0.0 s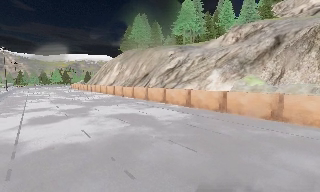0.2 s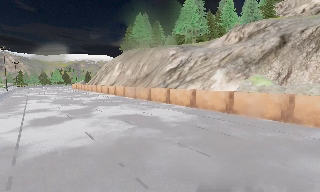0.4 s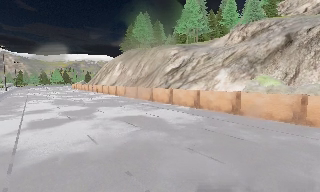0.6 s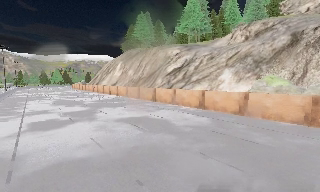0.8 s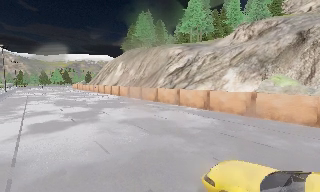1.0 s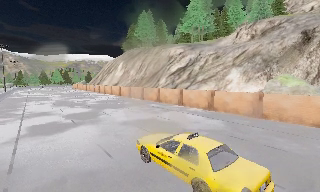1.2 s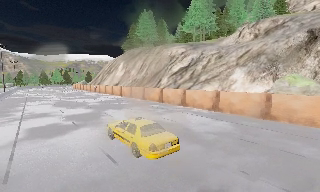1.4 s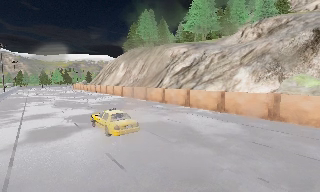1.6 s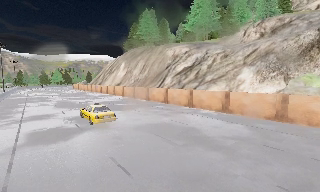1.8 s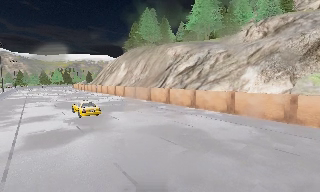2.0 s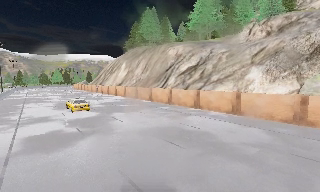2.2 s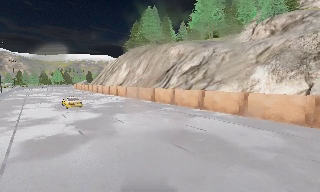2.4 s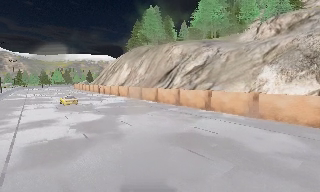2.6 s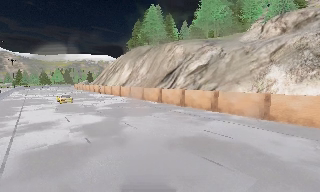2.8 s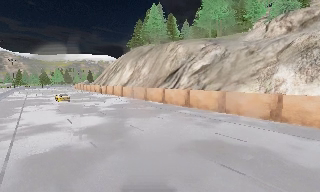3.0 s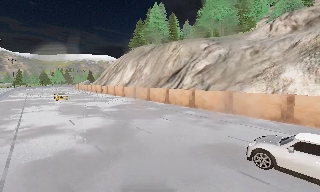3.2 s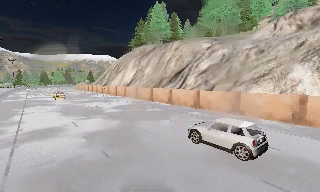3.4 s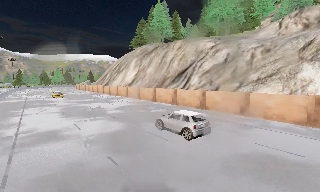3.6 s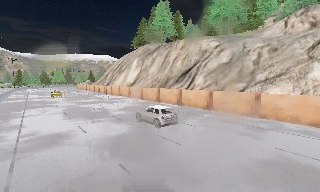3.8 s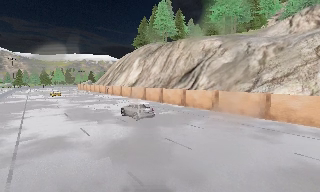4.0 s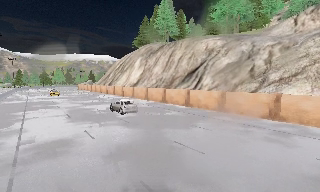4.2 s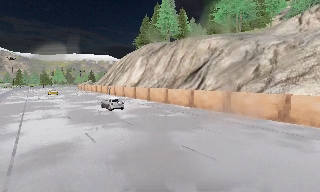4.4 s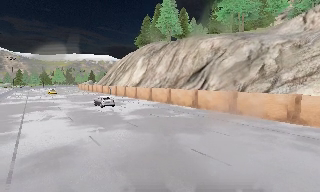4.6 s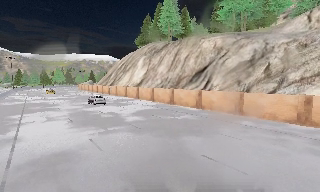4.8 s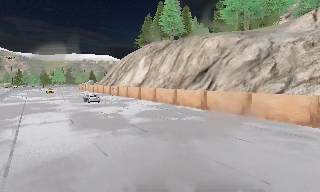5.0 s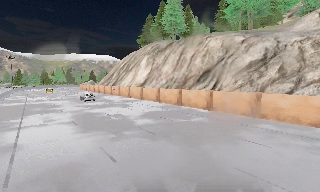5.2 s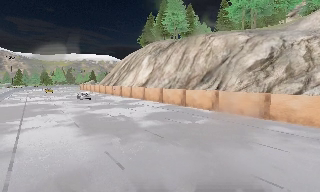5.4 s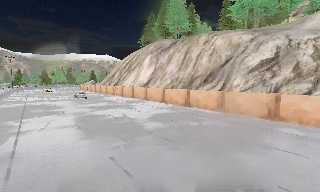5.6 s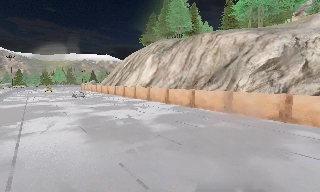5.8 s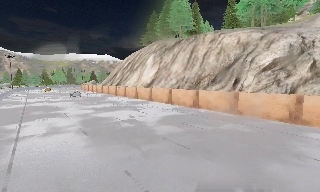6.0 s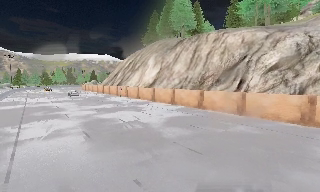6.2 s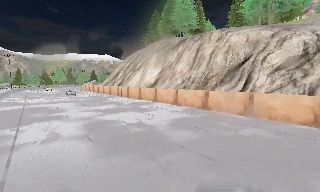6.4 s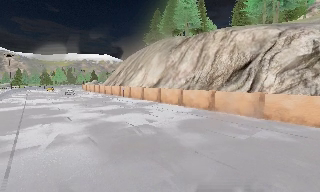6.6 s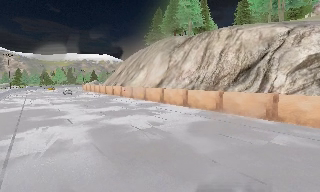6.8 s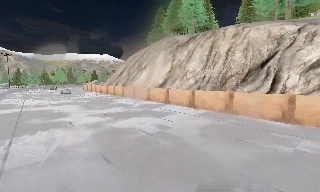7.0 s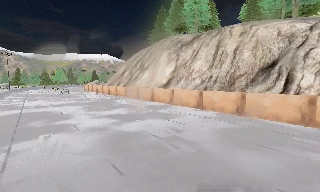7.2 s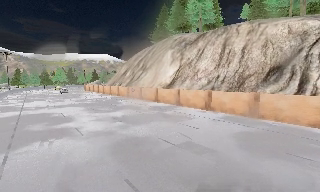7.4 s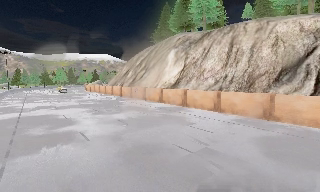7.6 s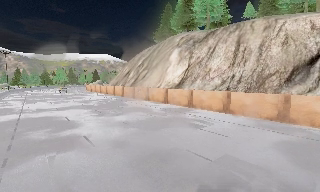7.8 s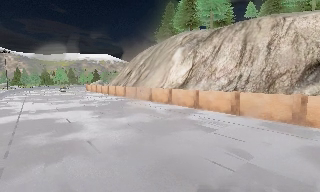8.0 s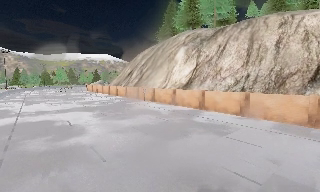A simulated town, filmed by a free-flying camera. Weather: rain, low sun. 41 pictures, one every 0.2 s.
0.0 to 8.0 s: The camera travels forward and to its left, about 35 m, so what stands in front looms larger.
The film runs forward here.
